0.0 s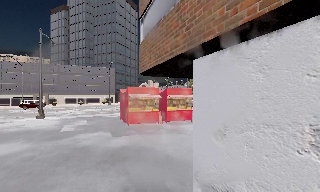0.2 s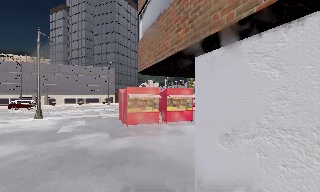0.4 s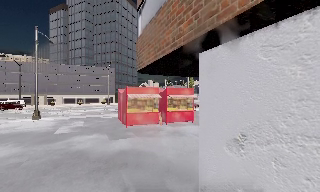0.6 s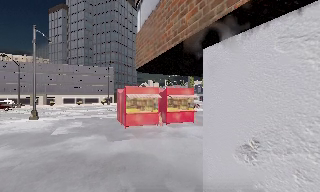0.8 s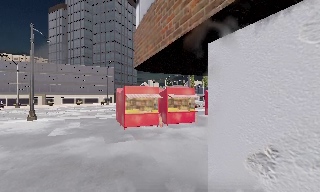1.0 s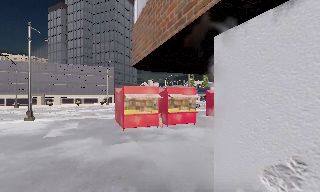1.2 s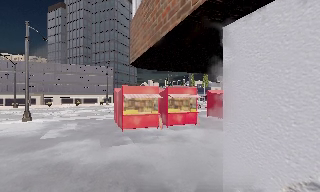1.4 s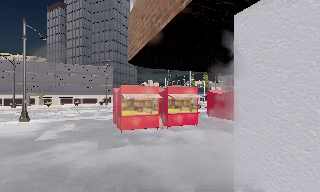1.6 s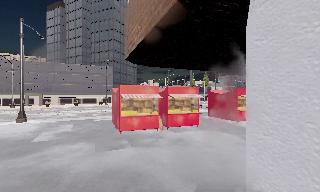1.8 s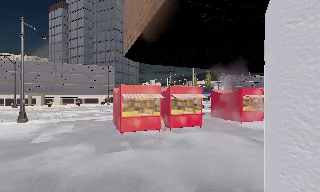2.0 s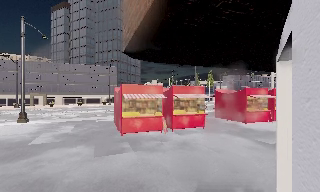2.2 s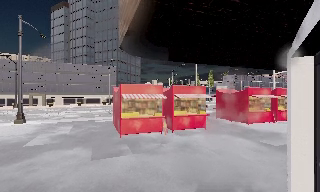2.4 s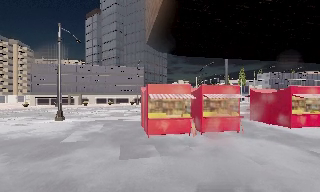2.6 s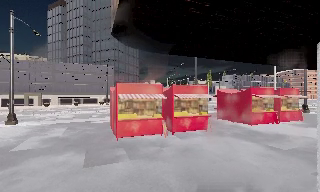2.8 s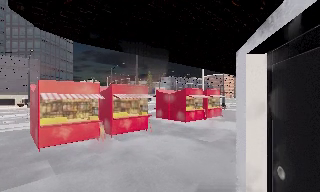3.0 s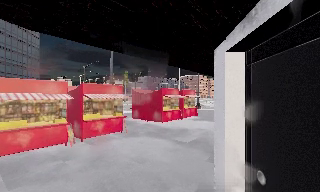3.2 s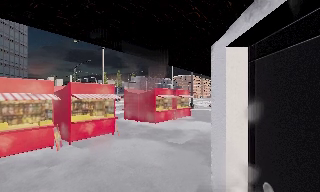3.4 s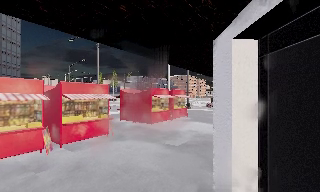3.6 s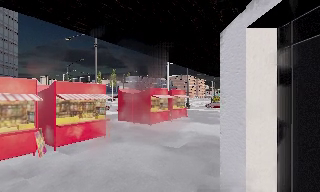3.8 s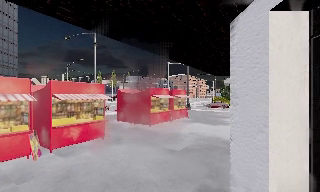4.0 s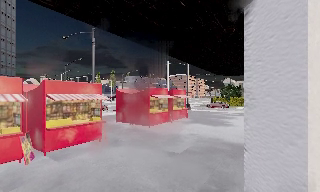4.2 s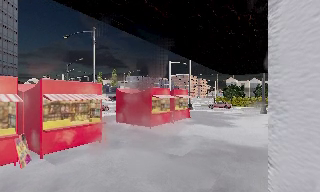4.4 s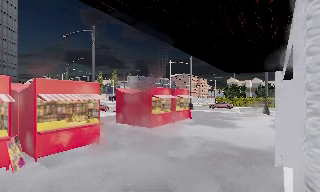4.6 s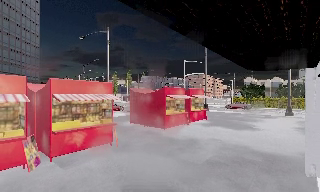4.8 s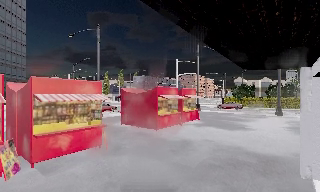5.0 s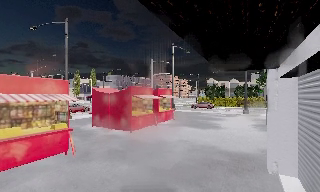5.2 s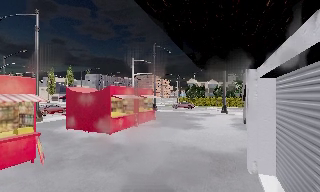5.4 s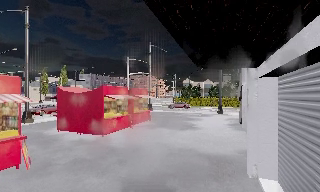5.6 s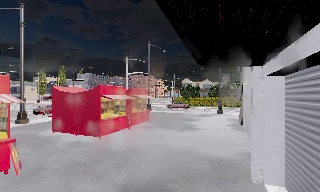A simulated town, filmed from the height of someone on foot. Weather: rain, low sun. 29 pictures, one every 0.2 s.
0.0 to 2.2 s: The camera travels forward, about 3.5 m, so what stands in front looms larger.
2.2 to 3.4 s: The camera pans to its right, which is clockwise from overhead, by about 35 degrees. It travels forward, about 2 m.
3.4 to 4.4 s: The camera travels forward, about 1.5 m, so what stands in front looms larger.
4.4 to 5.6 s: The scene slides to the left, as the camera pans about 15 degrees to its right. It travels forward, about 2 m, so what stands in front looms larger.
The film runs forward here.
